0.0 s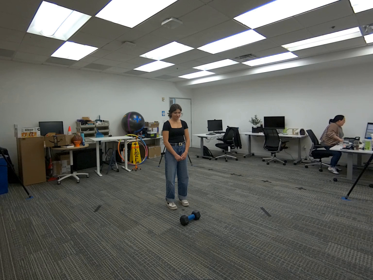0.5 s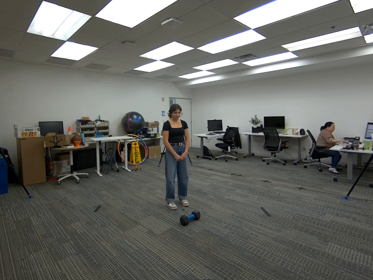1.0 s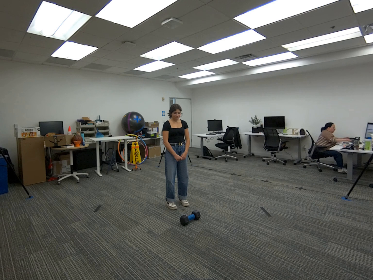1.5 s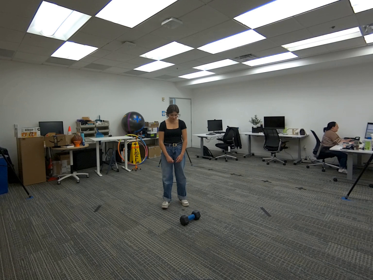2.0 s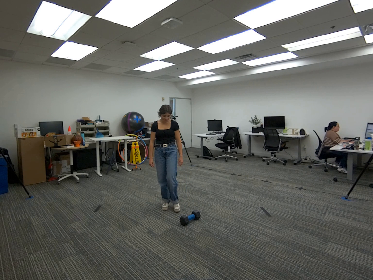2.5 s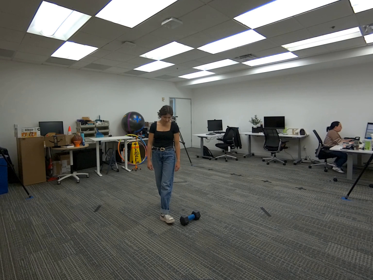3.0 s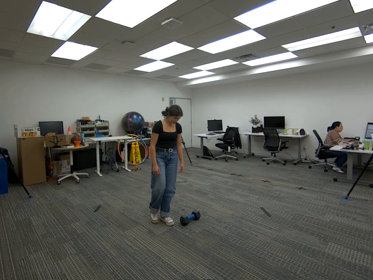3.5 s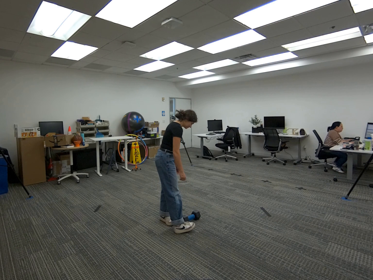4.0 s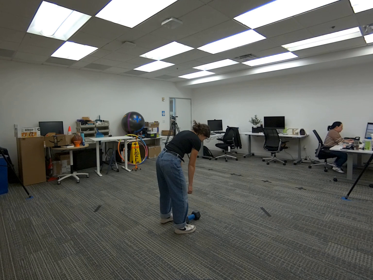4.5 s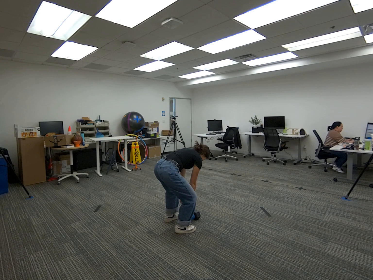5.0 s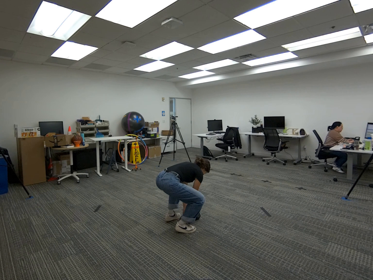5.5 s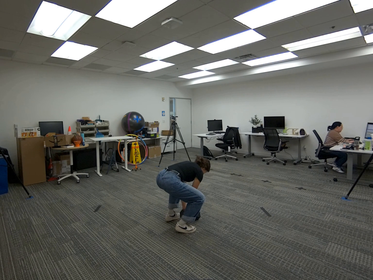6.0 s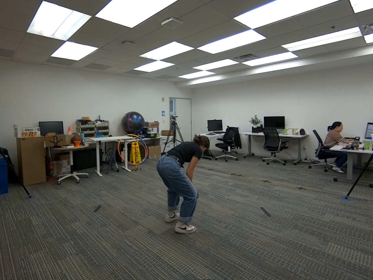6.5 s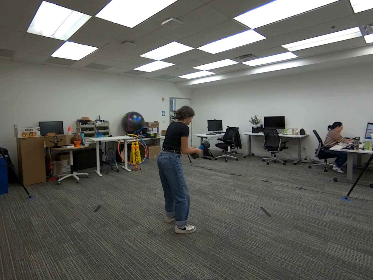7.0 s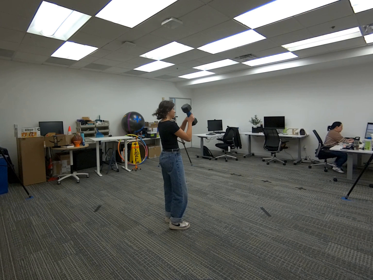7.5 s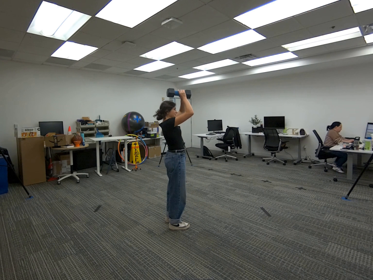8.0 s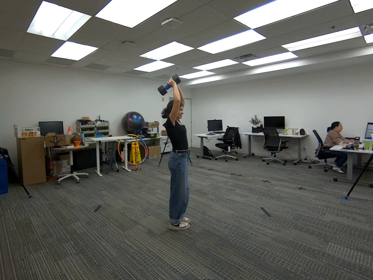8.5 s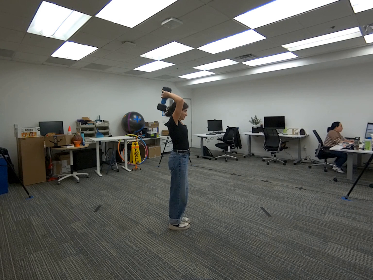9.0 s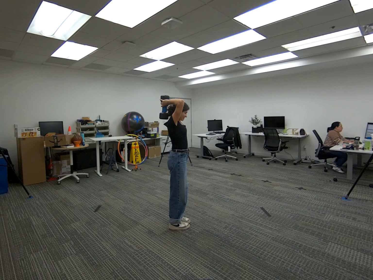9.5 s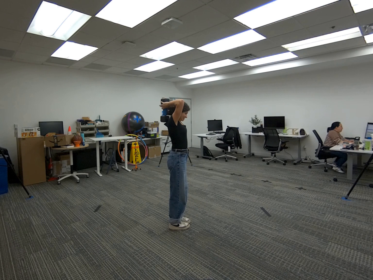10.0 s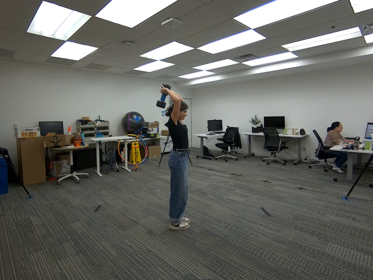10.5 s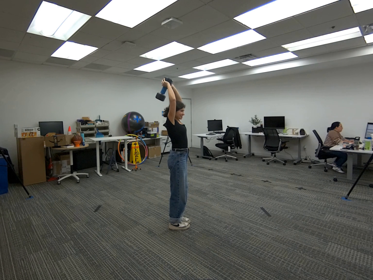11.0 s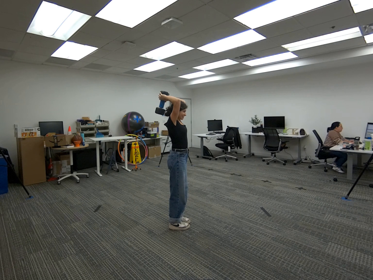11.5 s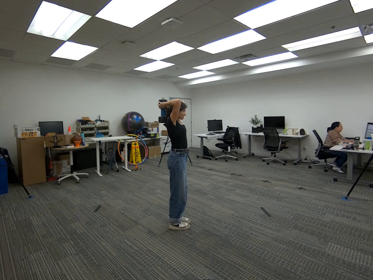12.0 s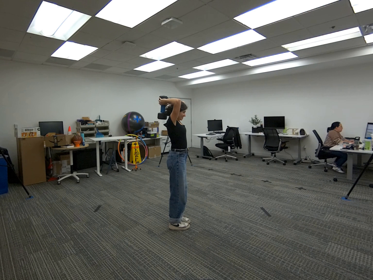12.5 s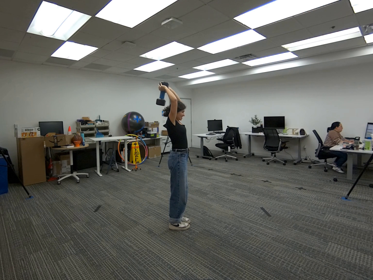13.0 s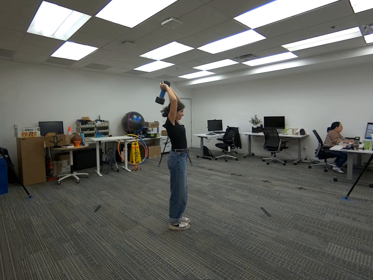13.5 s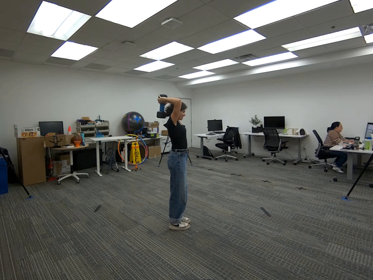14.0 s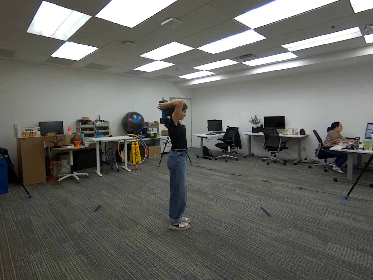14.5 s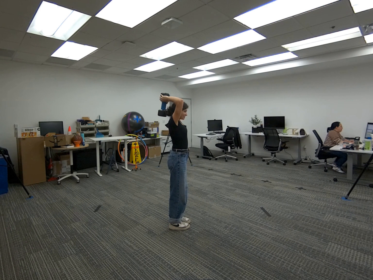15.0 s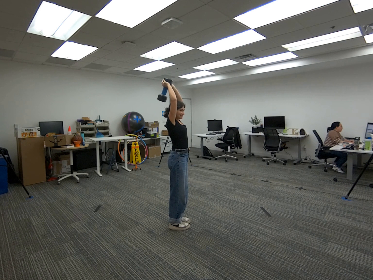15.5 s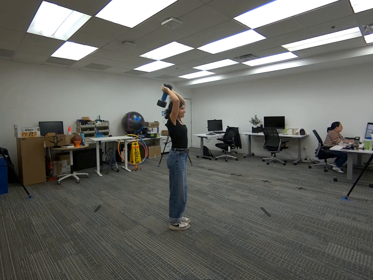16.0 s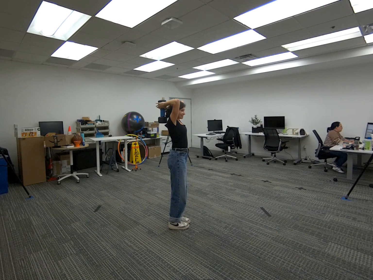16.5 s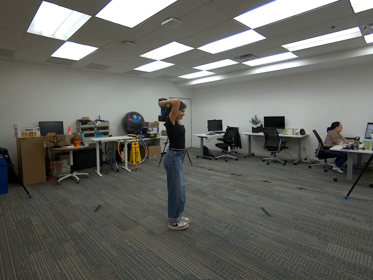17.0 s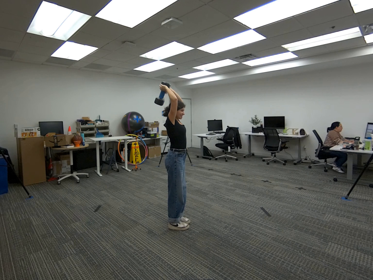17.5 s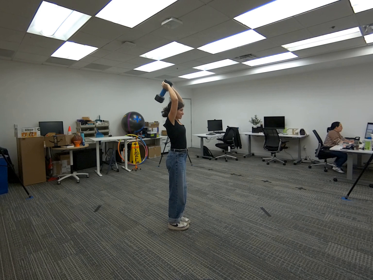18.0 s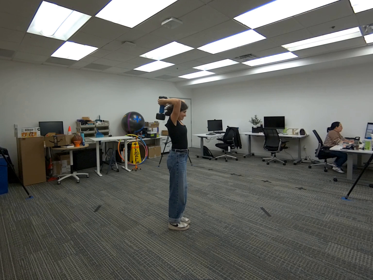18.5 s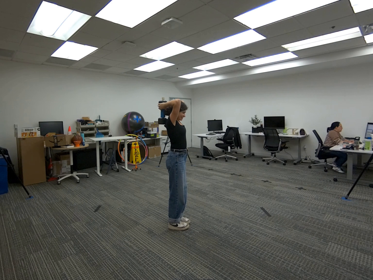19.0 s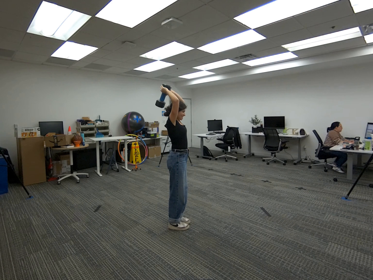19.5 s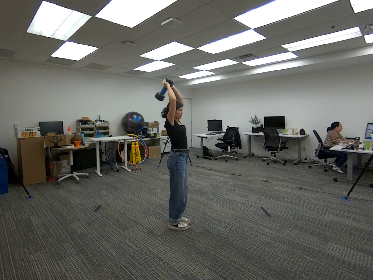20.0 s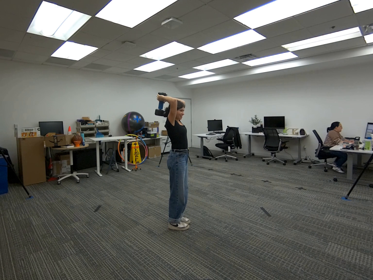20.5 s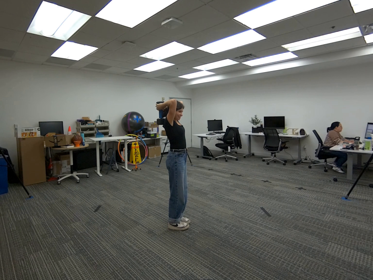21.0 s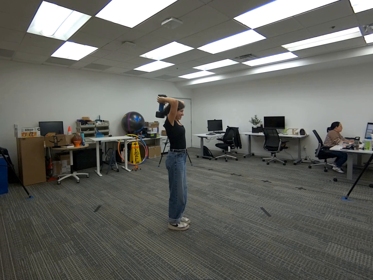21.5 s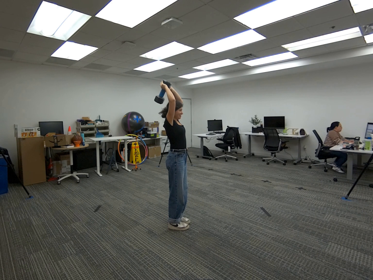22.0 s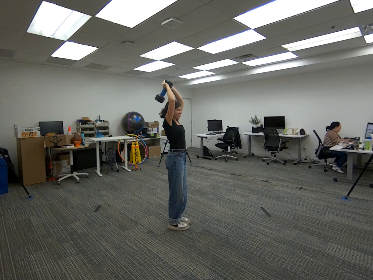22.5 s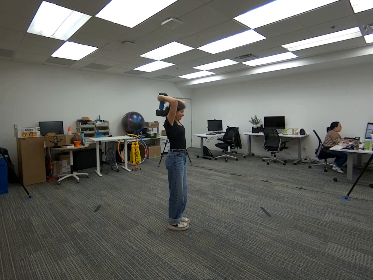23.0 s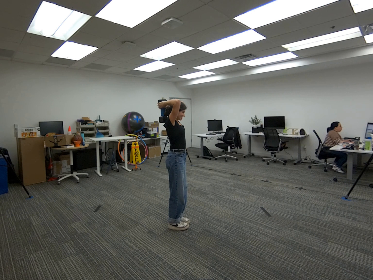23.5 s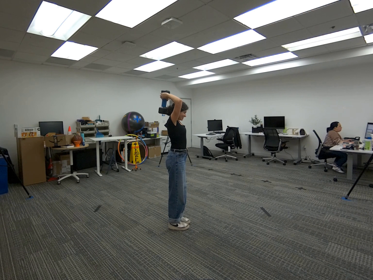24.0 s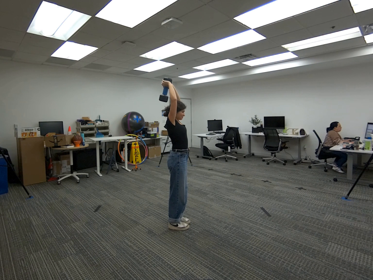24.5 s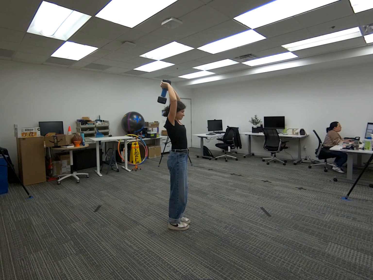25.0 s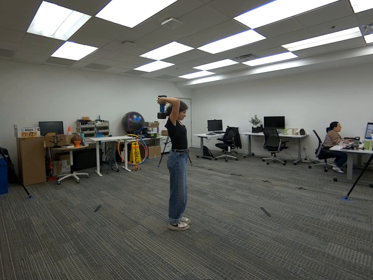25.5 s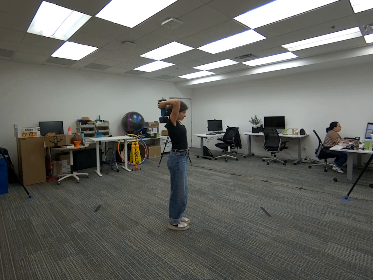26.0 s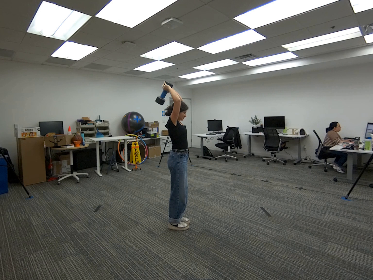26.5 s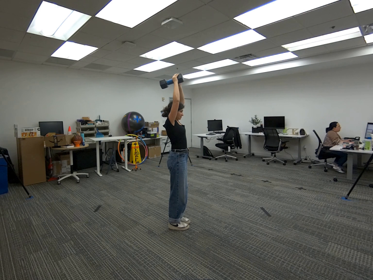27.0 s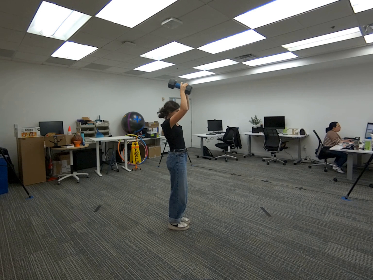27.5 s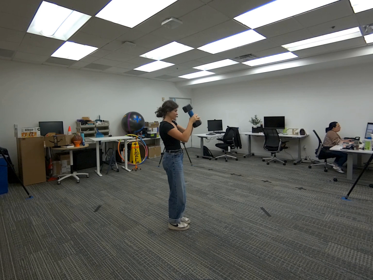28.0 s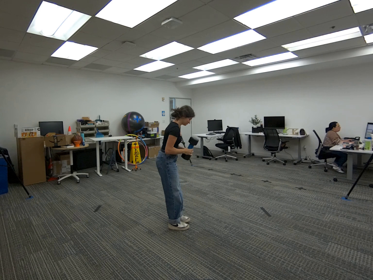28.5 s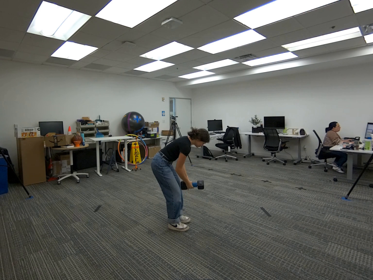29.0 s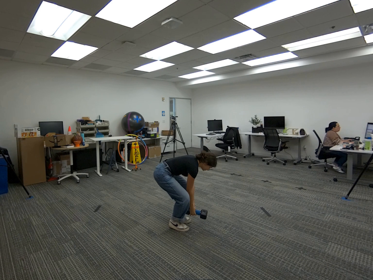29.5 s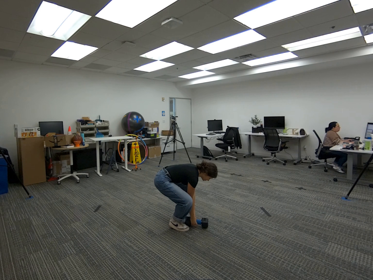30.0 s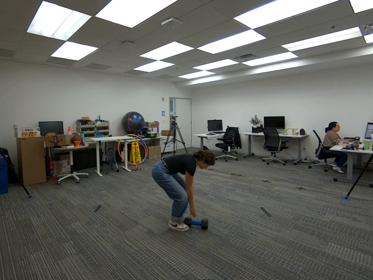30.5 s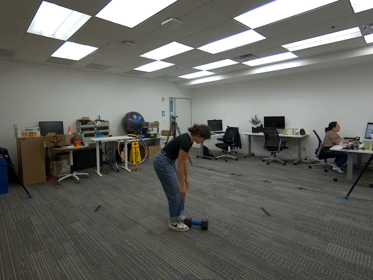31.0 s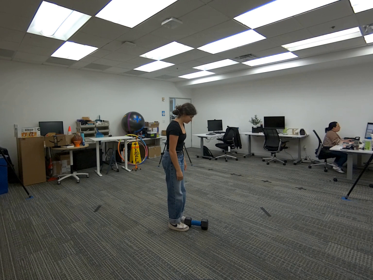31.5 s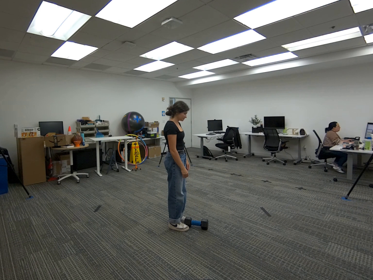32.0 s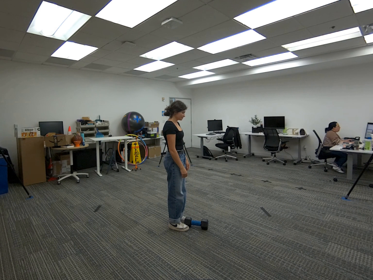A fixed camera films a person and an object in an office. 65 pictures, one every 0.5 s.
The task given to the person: Pick up the dumbbell with both hands and lift it overhead, elbows close to your head. Lower it behind your head, then extend elbows to raise it back up. Repeat until finished, then place the dumbbell on the ground.
